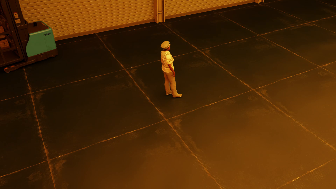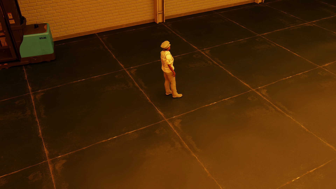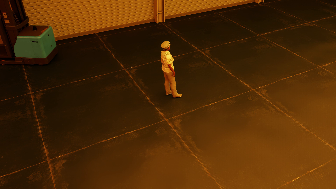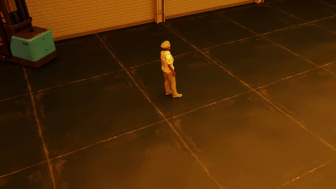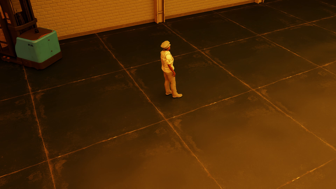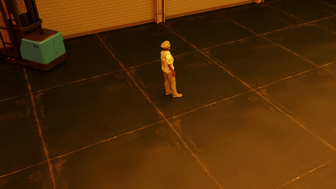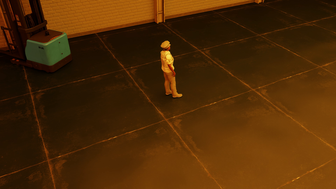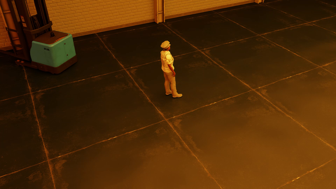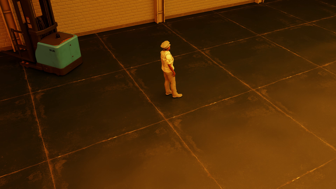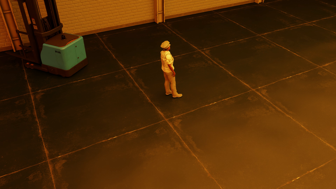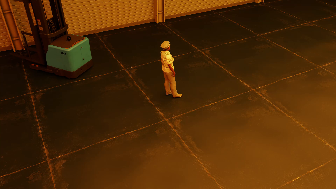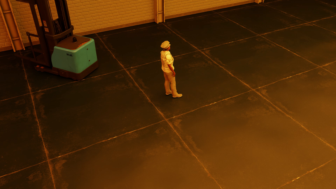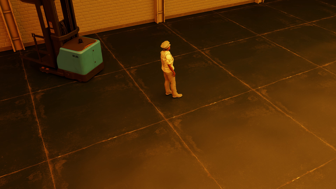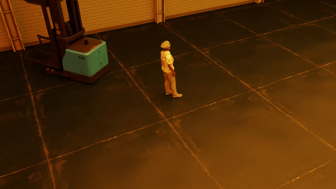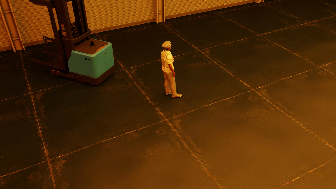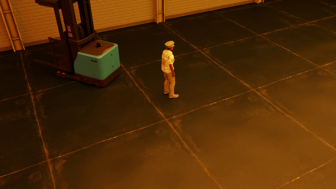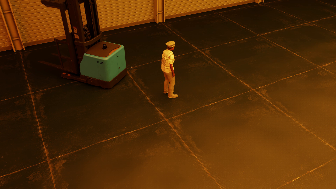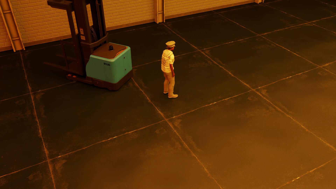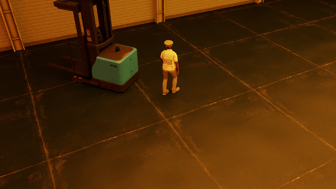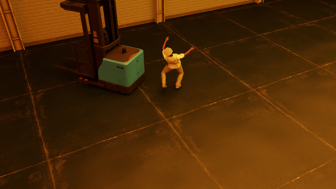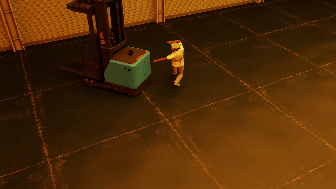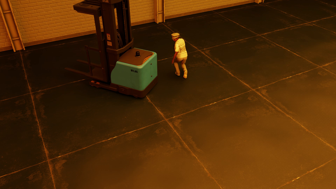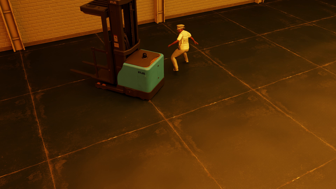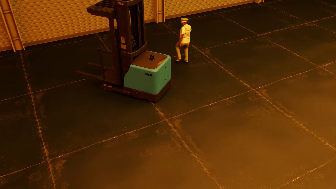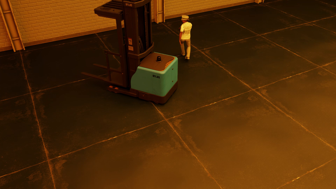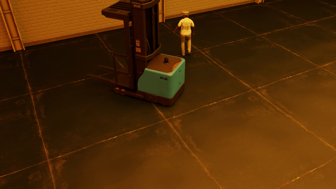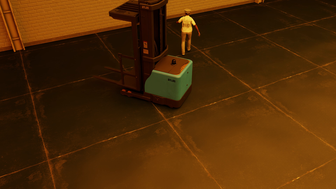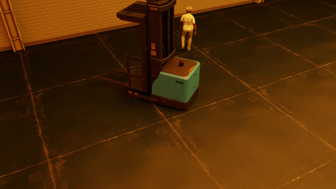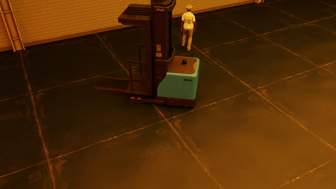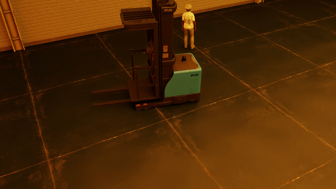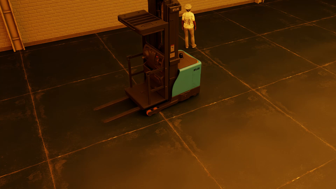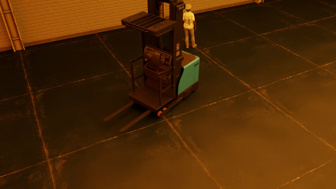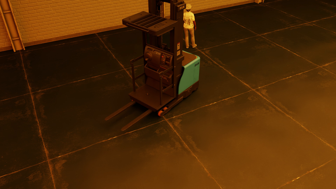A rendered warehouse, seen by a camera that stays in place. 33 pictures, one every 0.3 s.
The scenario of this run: Near miss between a forklift and a person.
